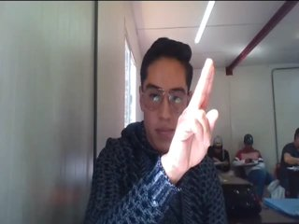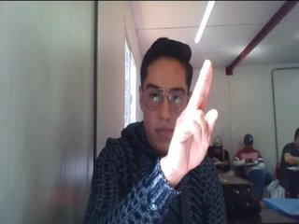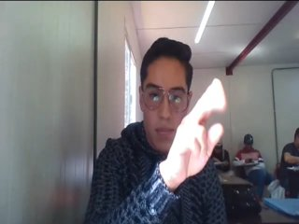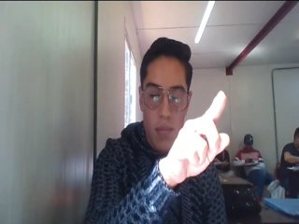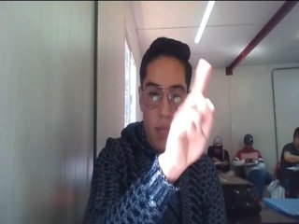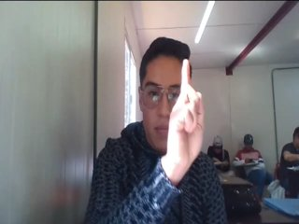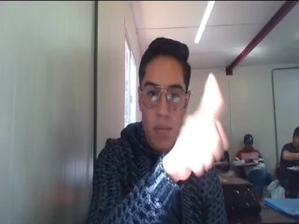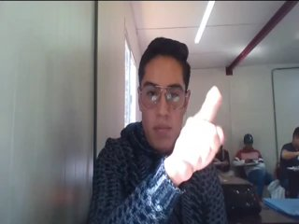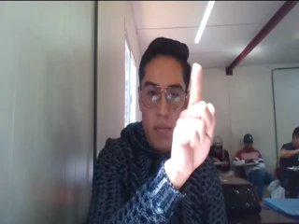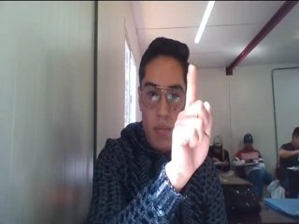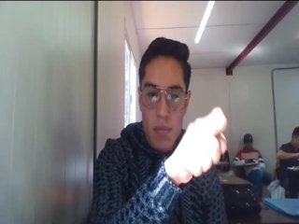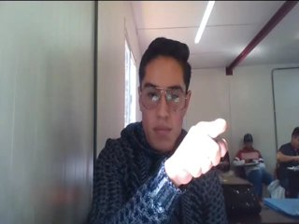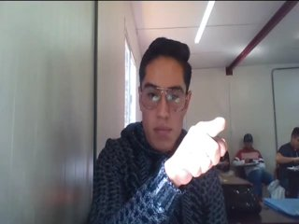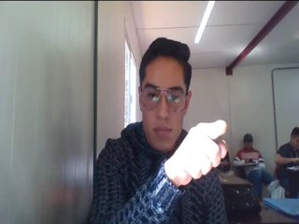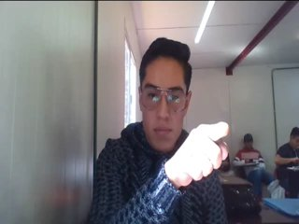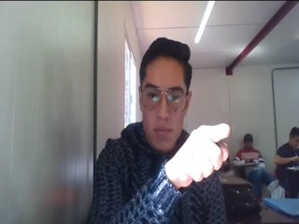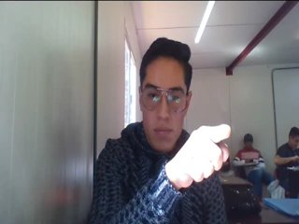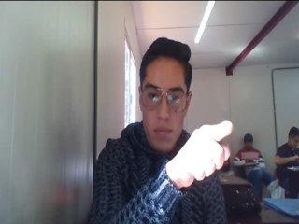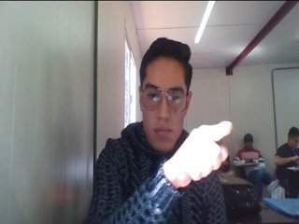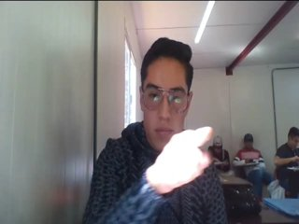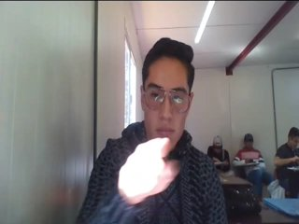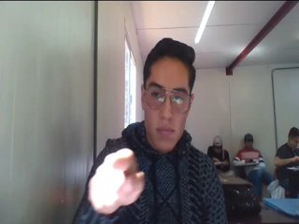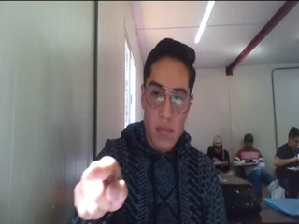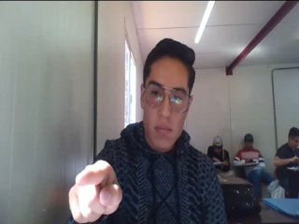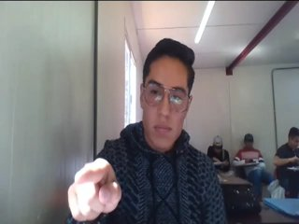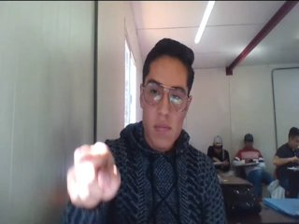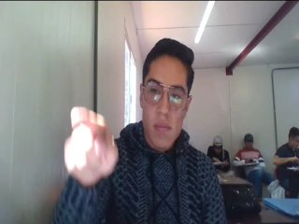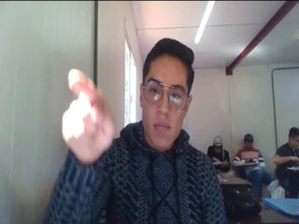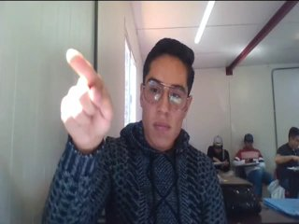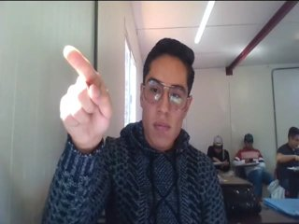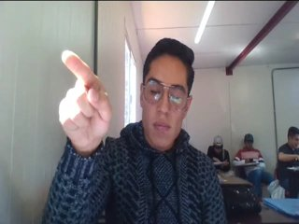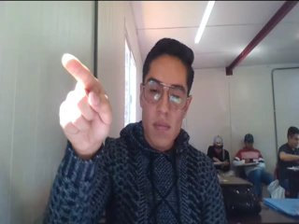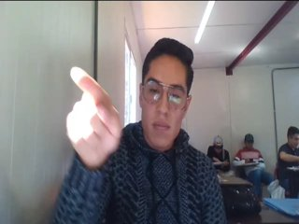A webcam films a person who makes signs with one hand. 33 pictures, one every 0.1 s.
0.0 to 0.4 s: Pointing with two fingers.
0.5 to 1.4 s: Double click with one finger.
1.5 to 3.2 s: Pointing with one finger.
